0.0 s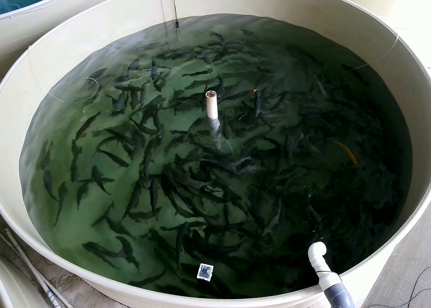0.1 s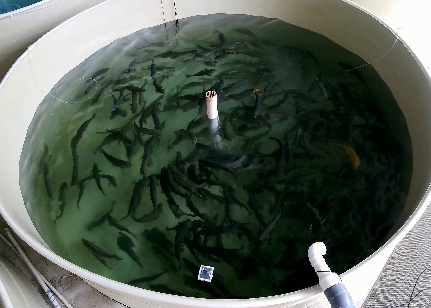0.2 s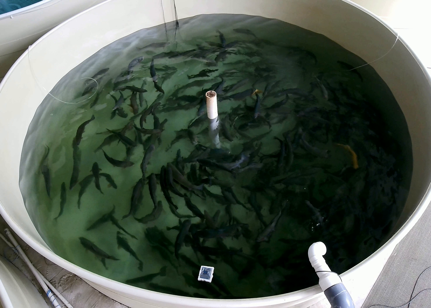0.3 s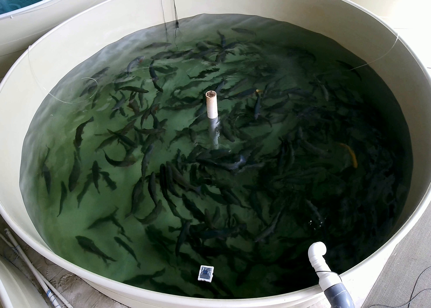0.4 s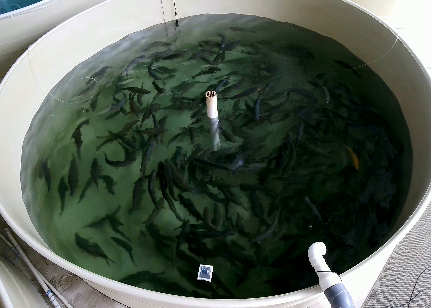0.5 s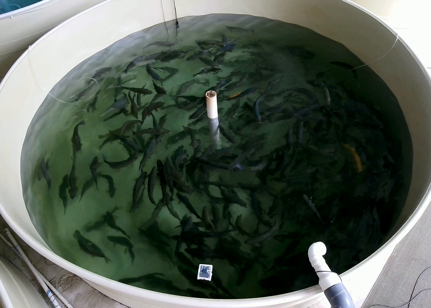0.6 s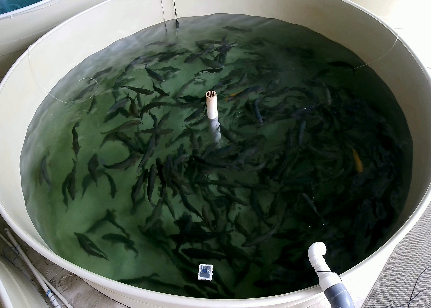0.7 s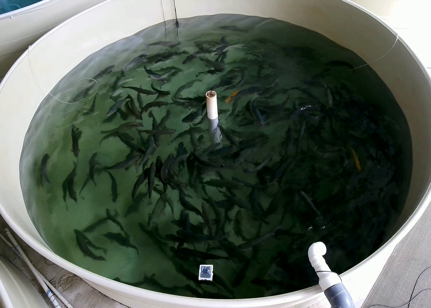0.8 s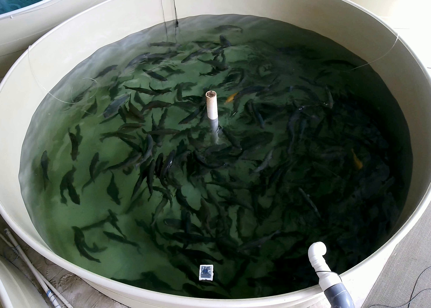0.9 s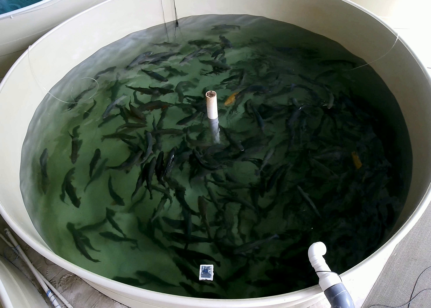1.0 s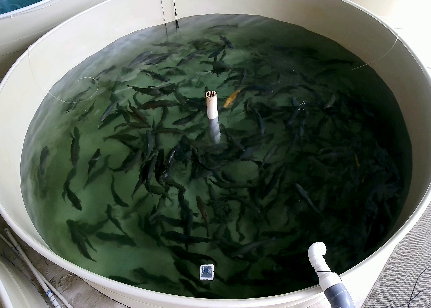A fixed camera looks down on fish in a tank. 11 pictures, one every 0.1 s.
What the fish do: Foraging.
